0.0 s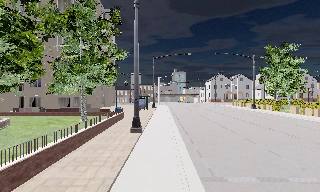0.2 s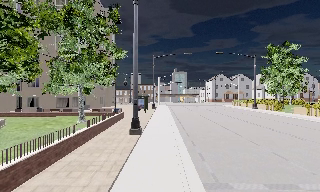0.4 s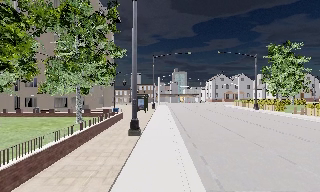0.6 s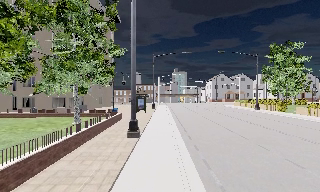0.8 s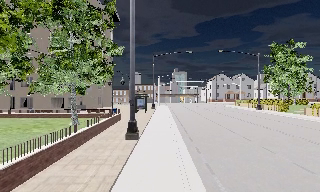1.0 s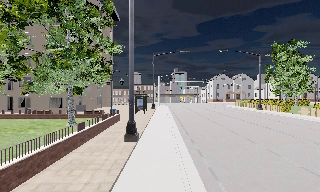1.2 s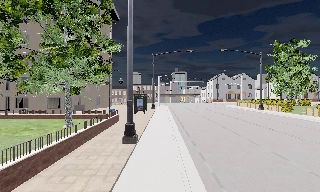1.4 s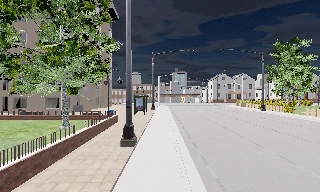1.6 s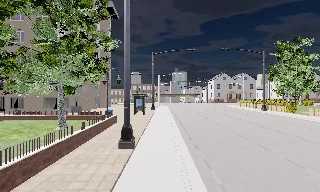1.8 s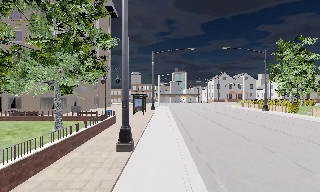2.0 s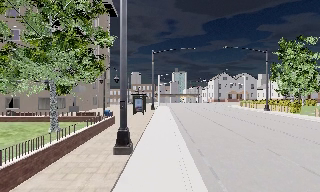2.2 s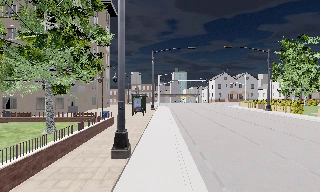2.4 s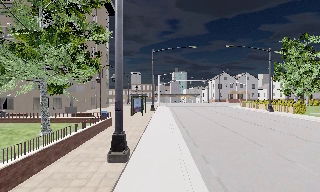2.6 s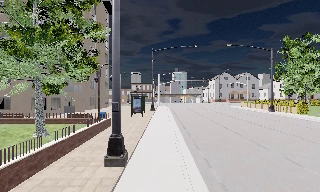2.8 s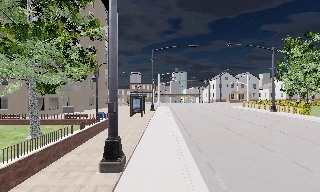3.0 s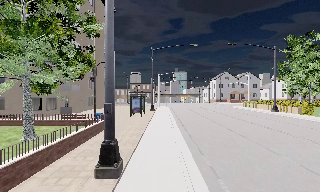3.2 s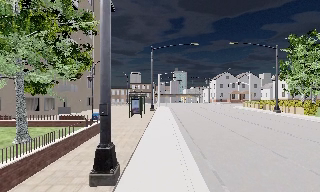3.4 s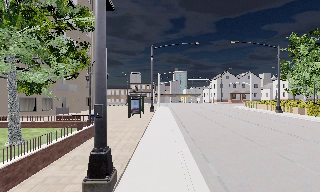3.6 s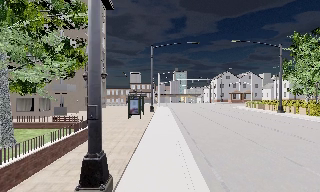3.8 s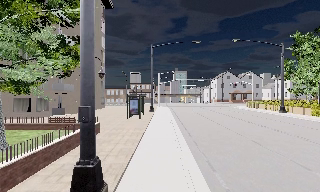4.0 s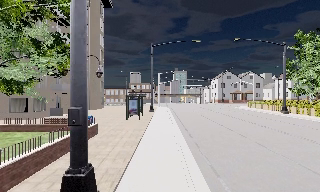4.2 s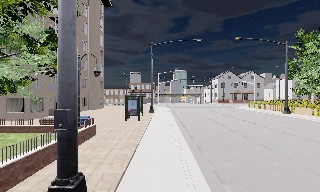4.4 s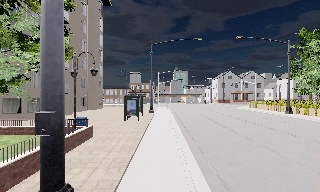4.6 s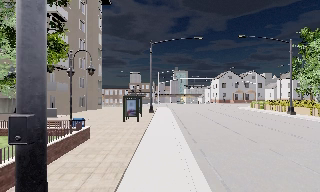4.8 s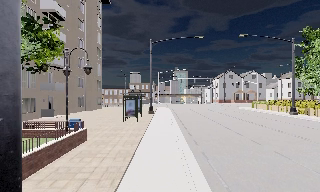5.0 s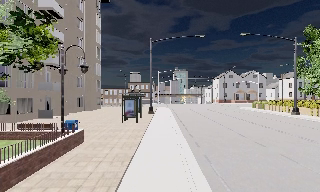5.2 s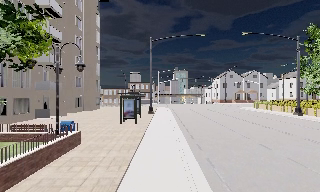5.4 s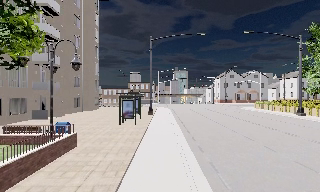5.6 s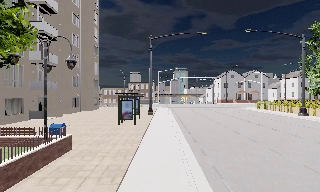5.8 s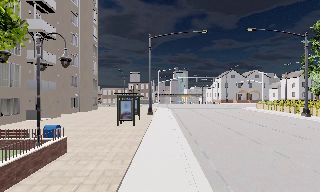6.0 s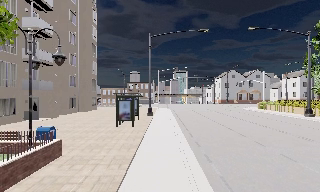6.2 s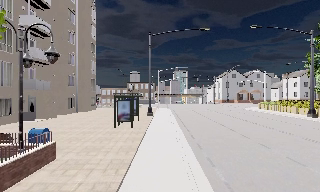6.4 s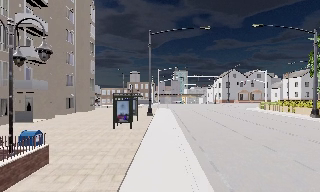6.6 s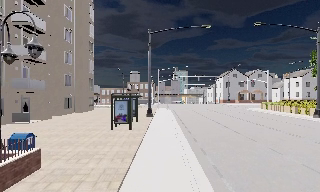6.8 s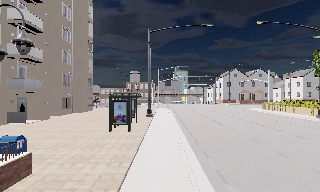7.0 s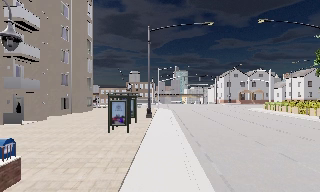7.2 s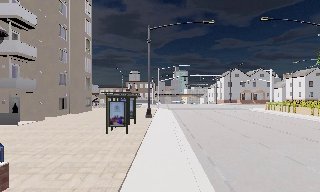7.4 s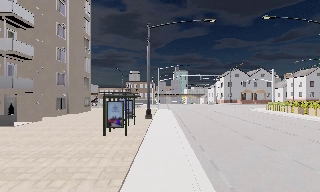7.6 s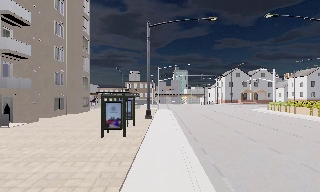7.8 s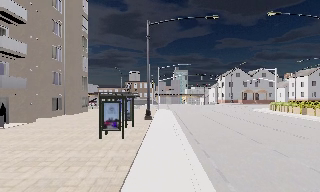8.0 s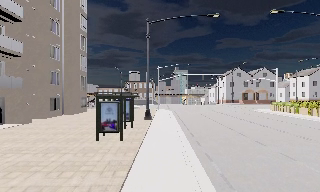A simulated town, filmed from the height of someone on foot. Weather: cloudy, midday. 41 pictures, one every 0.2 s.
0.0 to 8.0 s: The camera travels forward, about 15 m, so what stands in front looms larger.
The film runs forward here.
